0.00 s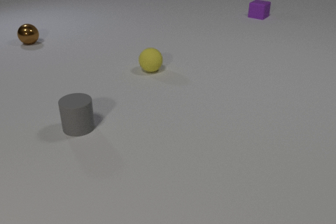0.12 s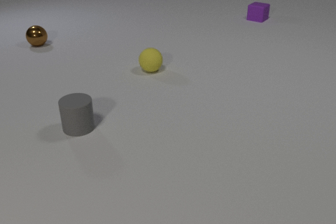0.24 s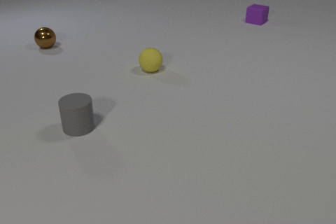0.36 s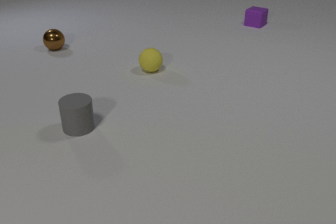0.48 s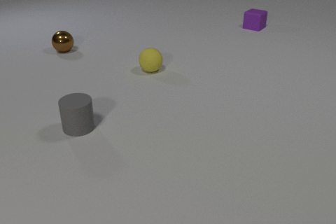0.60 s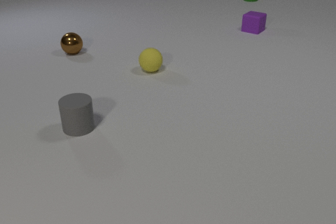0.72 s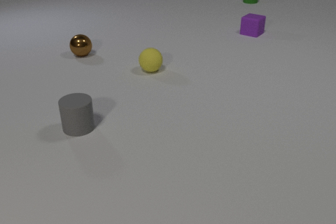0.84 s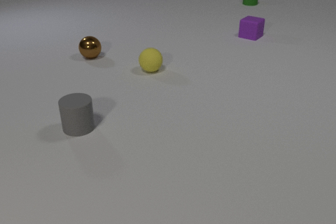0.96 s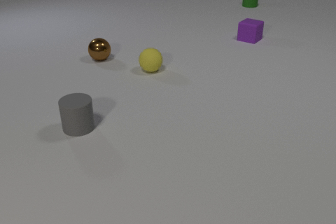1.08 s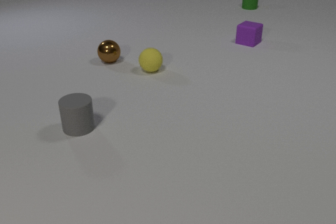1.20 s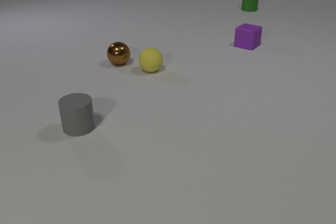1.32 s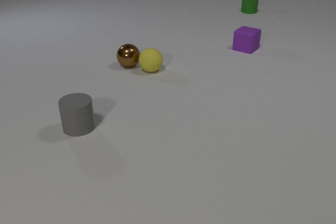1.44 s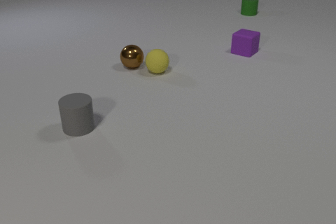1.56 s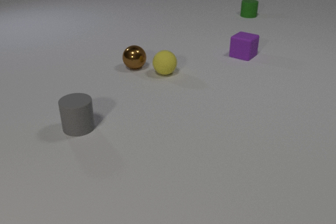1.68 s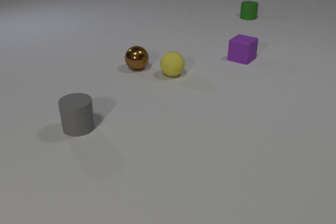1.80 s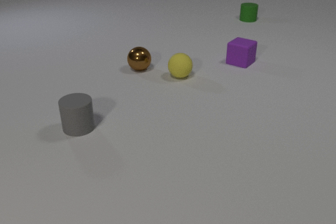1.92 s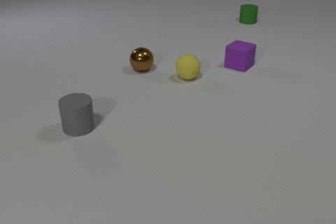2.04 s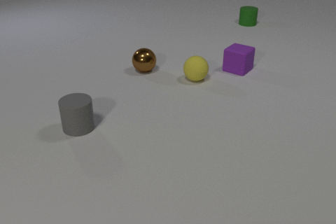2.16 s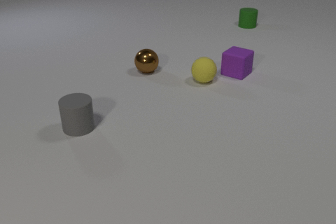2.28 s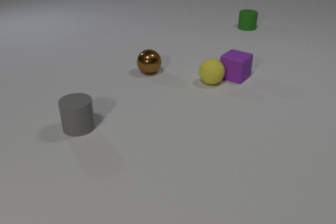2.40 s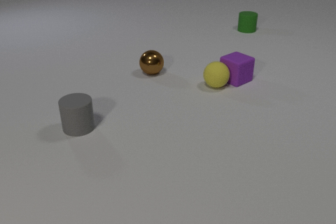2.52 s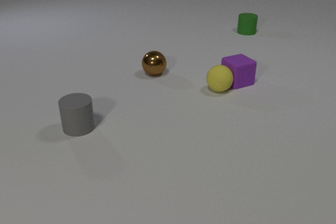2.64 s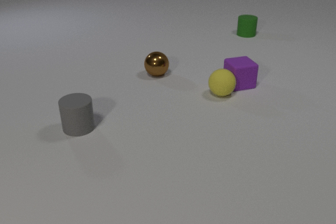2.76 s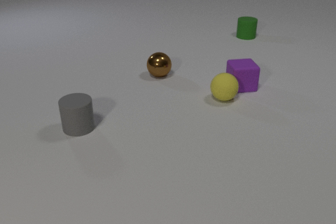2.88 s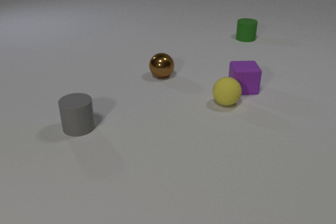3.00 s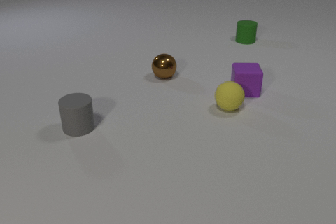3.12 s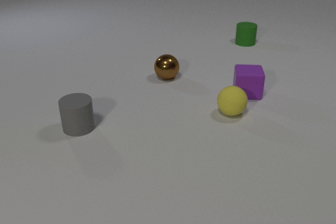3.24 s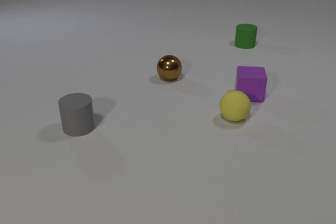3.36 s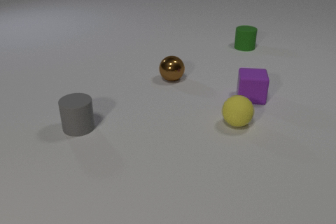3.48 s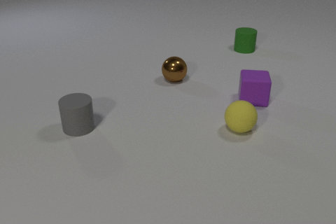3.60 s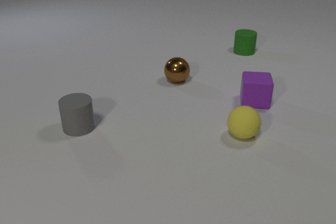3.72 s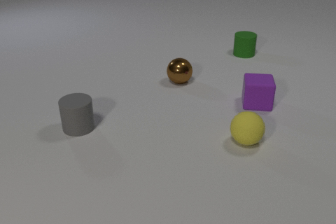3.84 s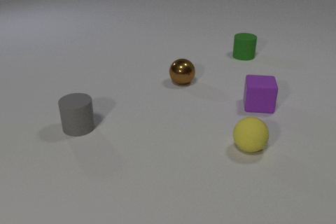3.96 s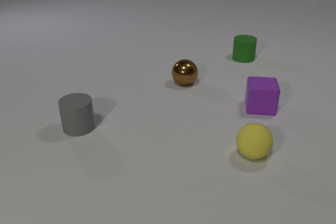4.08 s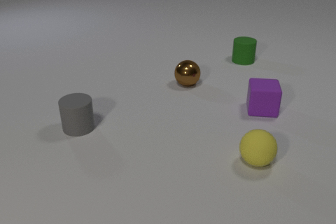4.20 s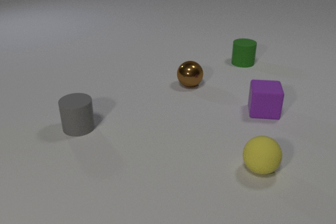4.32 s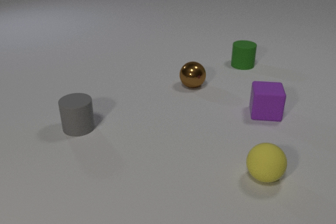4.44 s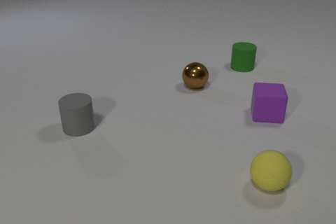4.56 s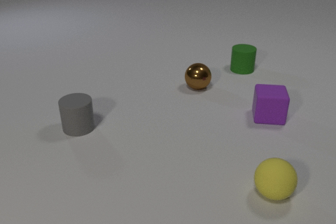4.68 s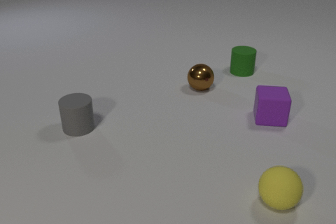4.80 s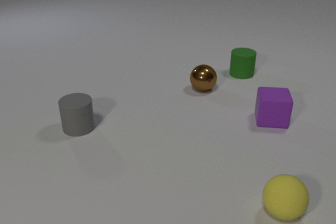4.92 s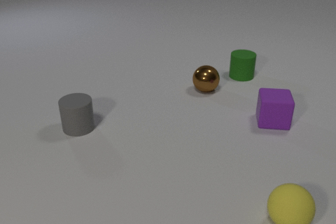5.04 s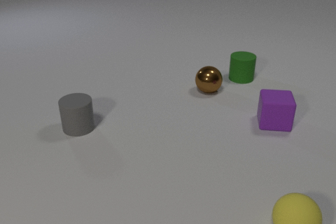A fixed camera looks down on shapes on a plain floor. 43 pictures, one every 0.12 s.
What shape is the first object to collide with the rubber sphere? sphere.
What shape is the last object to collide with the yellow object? cube.
What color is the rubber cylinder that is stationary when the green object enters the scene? gray.
0.00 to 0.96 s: The brown metal sphere rolls to the right and toward the camera. The green rubber cylinder comes in at the top edge, slides toward the camera. The purple rubber cube slides toward the camera.
0.96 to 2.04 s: The brown metal sphere rolls to the right and toward the camera. The yellow rubber sphere rolls to the right and toward the camera. The green rubber cylinder slides toward the camera. The purple rubber cube slides toward the camera. The brown metal sphere and the yellow rubber sphere collide.
2.04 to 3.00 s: The brown metal sphere rolls to the right and toward the camera. The yellow rubber sphere rolls toward the camera and to the right. The green rubber cylinder slides toward the camera. The purple rubber cube slides toward the camera, spins so that its near face slides to the left, clockwise seen from above. The yellow rubber sphere and the purple rubber cube collide.
3.00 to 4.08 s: The brown metal sphere rolls to the right and toward the camera. The yellow rubber sphere rolls toward the camera. The green rubber cylinder slides toward the camera. The purple rubber cube slides toward the camera and to the right.
4.08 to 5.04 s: The brown metal sphere rolls to the right and toward the camera. The yellow rubber sphere rolls toward the camera and to the right. The green rubber cylinder slides toward the camera. The purple rubber cube slides toward the camera and to the right.
